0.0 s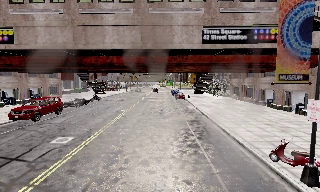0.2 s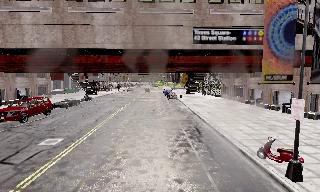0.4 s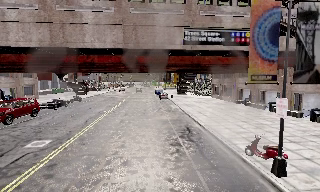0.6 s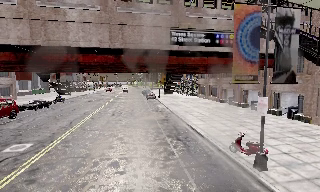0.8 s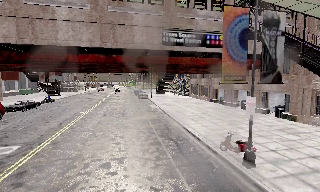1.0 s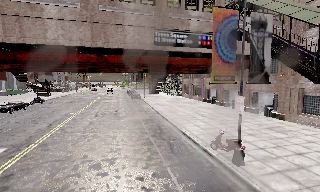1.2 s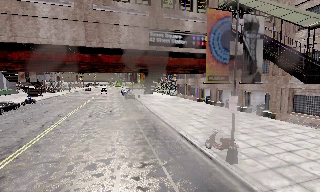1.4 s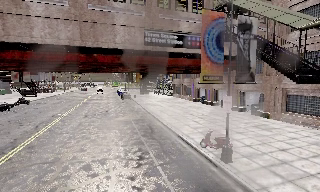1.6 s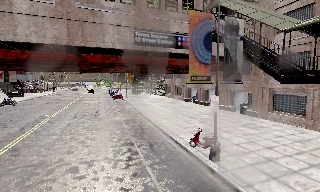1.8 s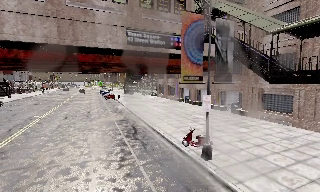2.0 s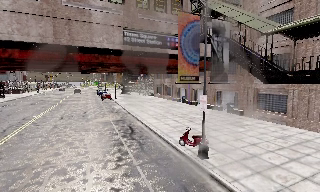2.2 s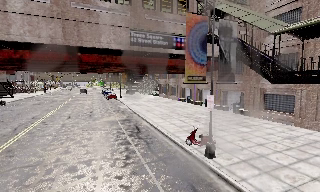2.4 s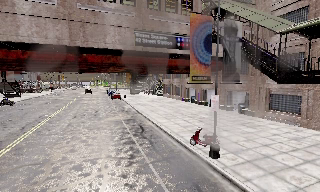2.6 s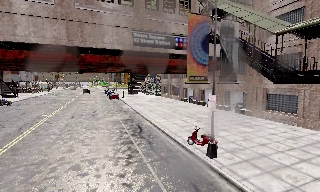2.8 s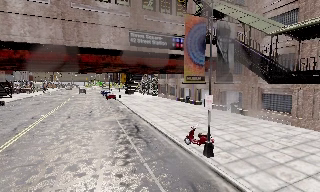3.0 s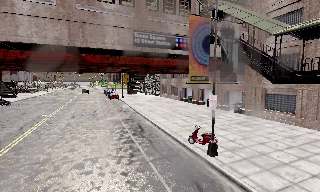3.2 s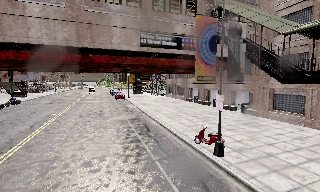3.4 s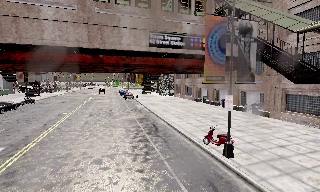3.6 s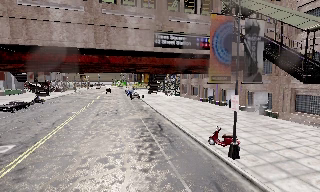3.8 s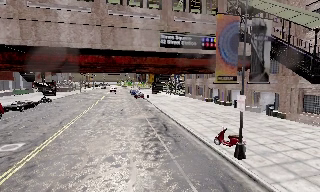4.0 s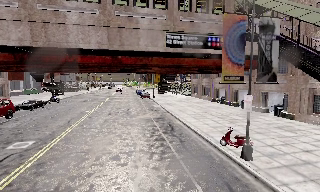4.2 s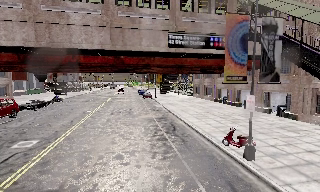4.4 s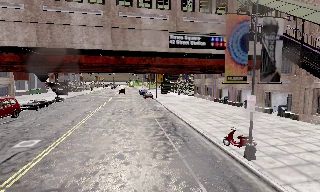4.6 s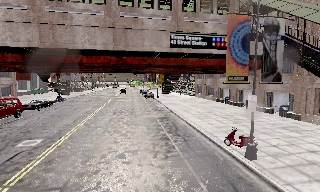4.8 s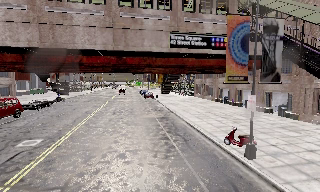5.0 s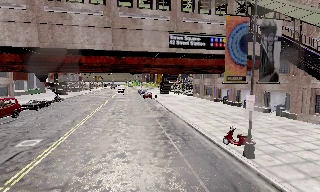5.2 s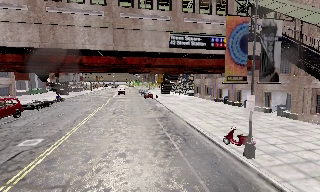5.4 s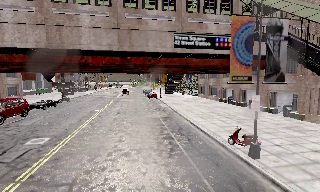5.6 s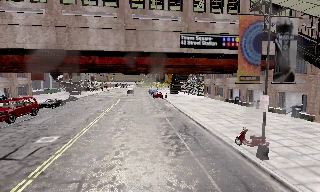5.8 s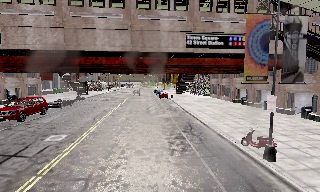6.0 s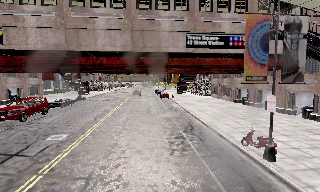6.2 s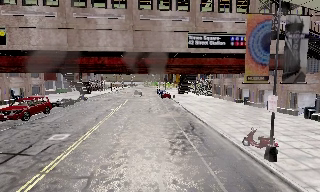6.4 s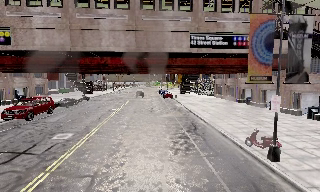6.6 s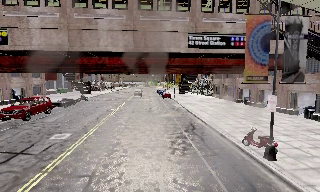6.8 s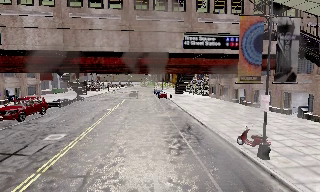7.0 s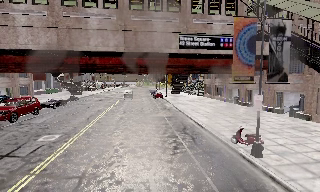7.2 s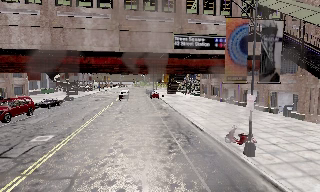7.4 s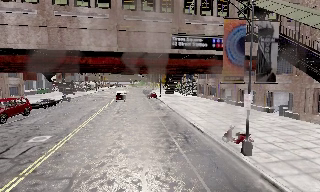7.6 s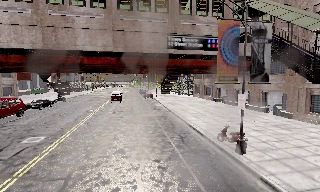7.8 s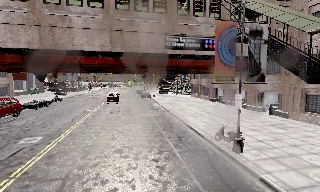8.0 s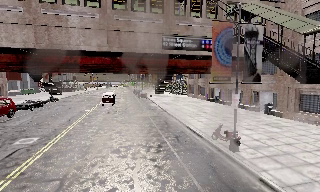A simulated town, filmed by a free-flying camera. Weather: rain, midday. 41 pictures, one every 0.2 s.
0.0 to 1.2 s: The camera swings to its right by about 15 degrees, and the scene slides to the left.
1.2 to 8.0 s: The camera travels backward, about 1.5 m, so what stands in front gets smaller.
The film runs backward here.
